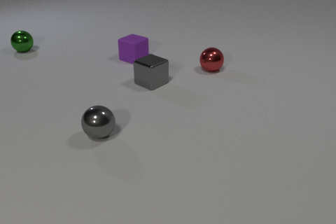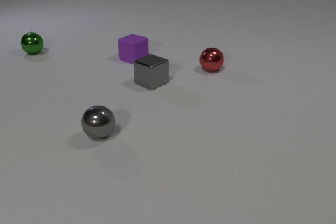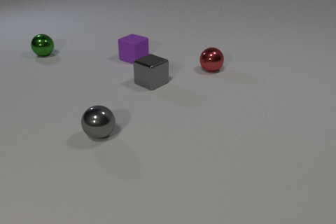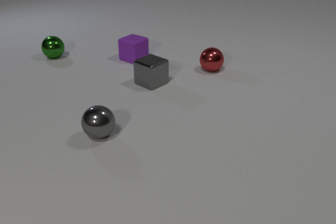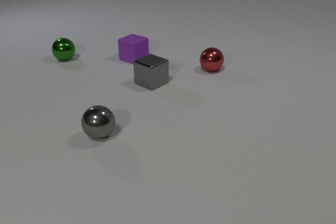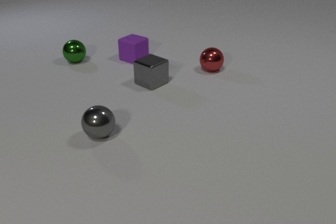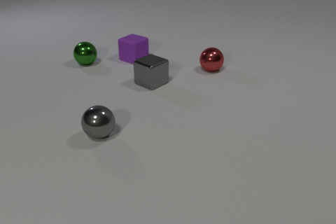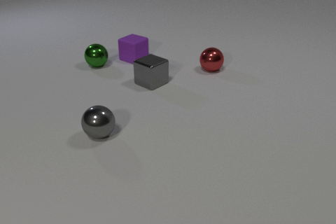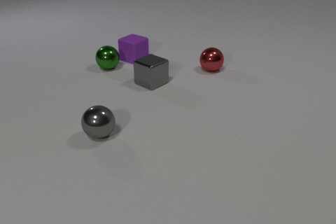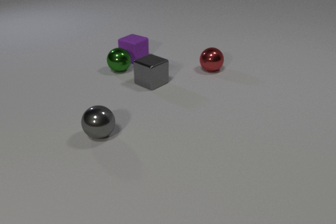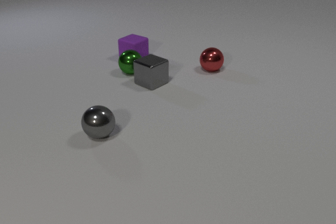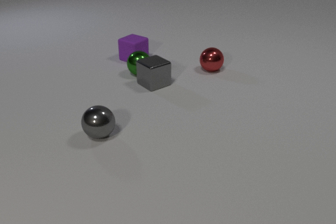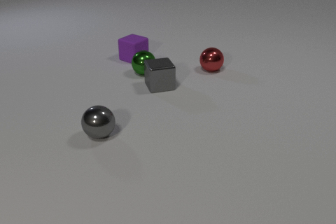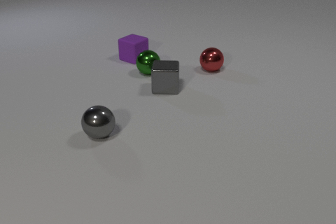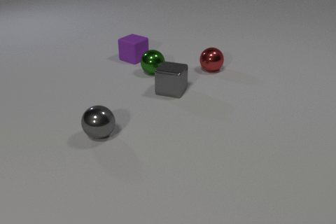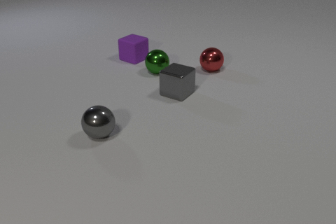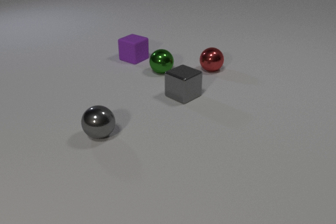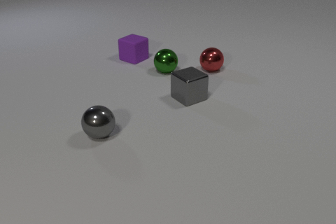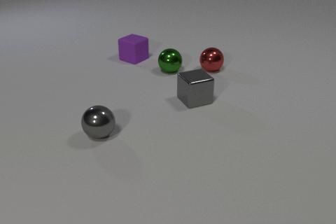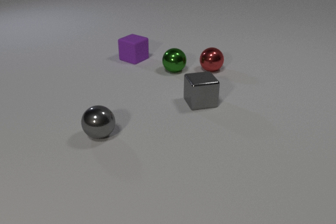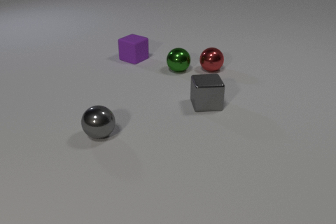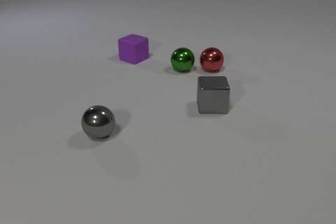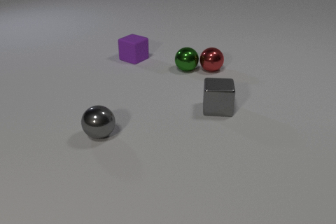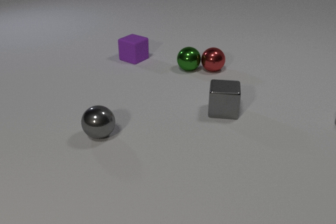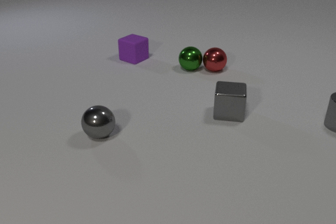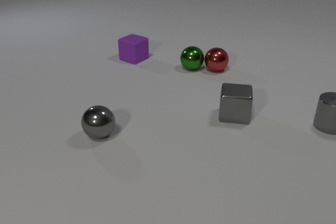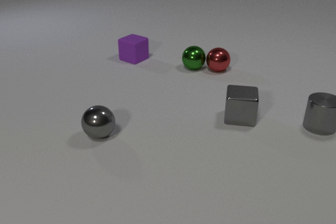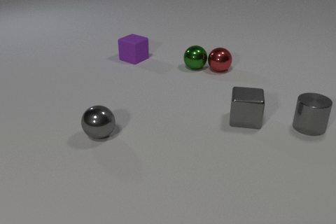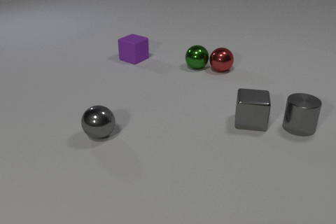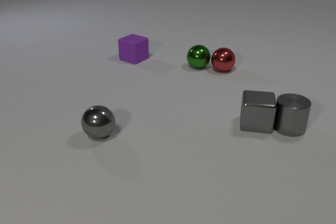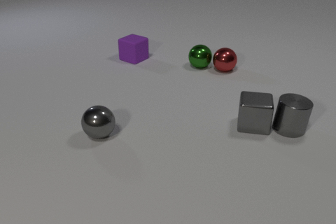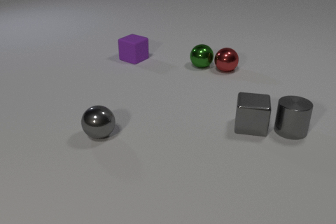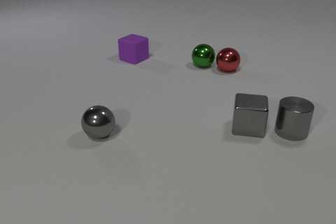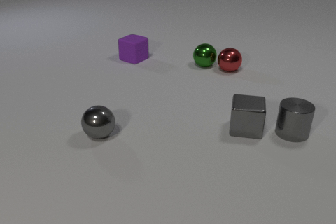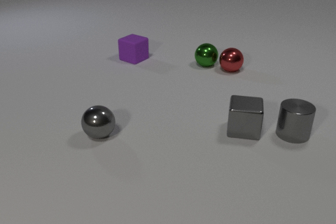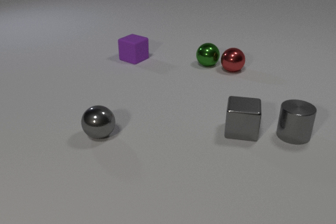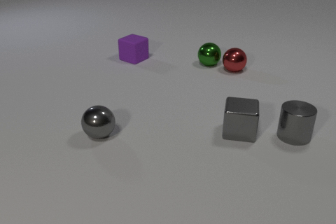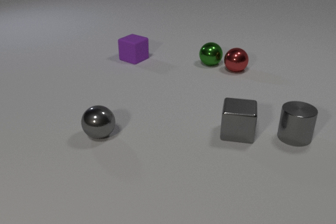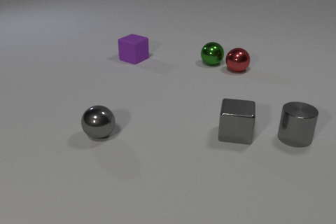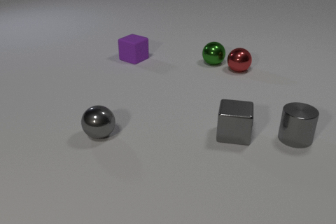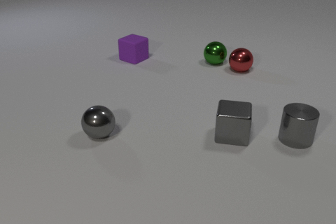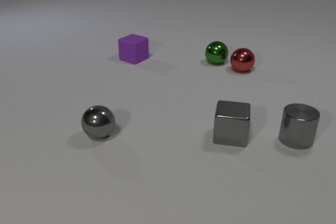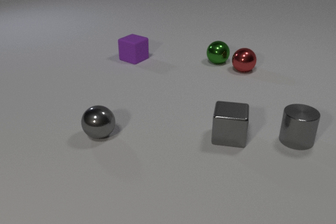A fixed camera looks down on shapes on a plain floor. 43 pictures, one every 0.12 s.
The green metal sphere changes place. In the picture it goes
to the right.
The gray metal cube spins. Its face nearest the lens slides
to the left.
0.00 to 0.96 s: The green metal sphere rolls to the right and toward the camera.
0.96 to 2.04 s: The green metal sphere rolls to the right. The gray metal cube slides to the right and toward the camera, spins clockwise seen from above by about 105 degrees, its near face sliding to the left. The green metal sphere and the gray metal cube collide.
2.04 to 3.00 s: The green metal sphere rolls to the right. The gray metal cube slides to the right and toward the camera, spins clockwise seen from above by about 45 degrees, its near face sliding to the left. The gray metal cylinder comes in at the right edge, slides to the left and toward the camera. The green metal sphere and the red metal sphere collide.
3.00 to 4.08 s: The green metal sphere rolls to the right and away from the camera. The gray metal cube slides toward the camera. The gray metal cylinder slides to the left and toward the camera. The red metal sphere rolls to the right. The gray metal cube and the gray metal cylinder collide.
4.08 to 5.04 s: The green metal sphere rolls to the right and away from the camera. The gray metal cube slides toward the camera and to the left. The gray metal cylinder slides toward the camera. The red metal sphere rolls to the right.
Are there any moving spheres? yes.
How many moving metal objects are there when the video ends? 4.
What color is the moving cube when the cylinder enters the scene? gray.
